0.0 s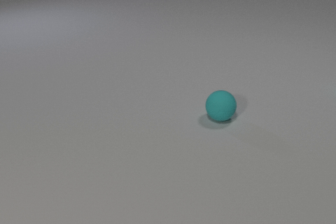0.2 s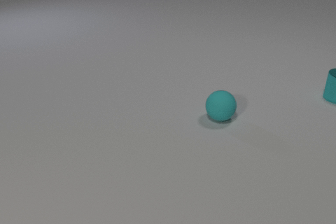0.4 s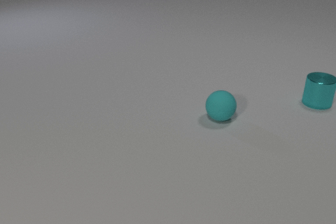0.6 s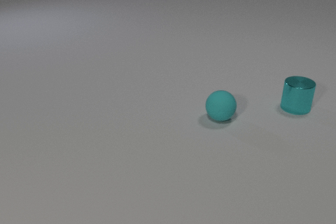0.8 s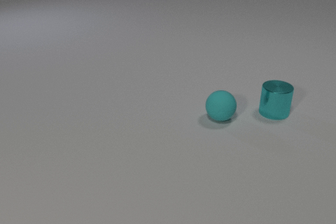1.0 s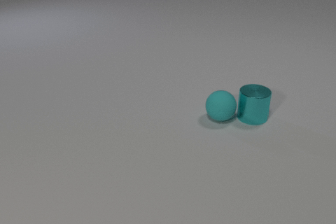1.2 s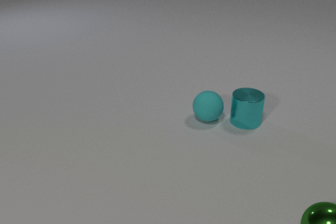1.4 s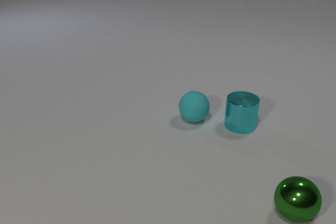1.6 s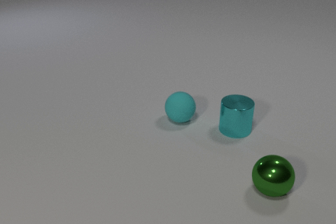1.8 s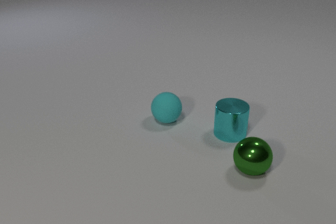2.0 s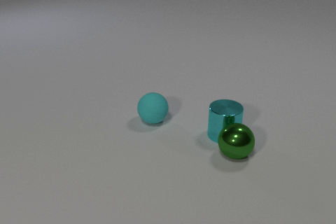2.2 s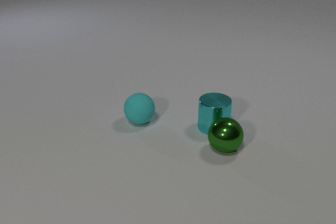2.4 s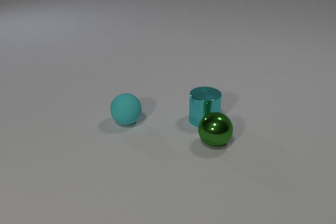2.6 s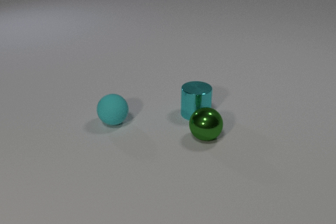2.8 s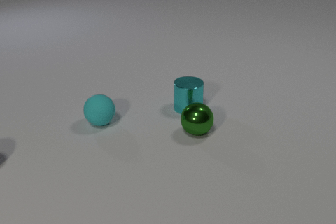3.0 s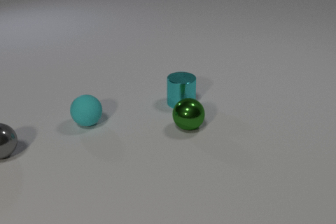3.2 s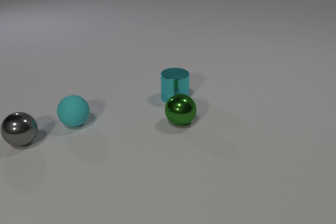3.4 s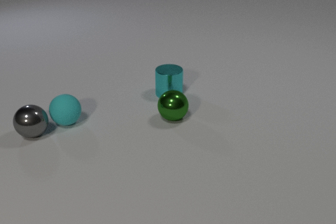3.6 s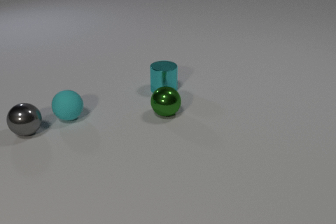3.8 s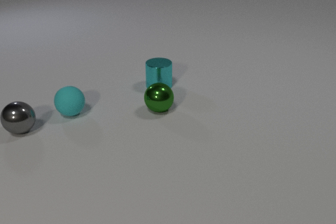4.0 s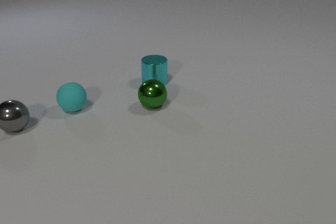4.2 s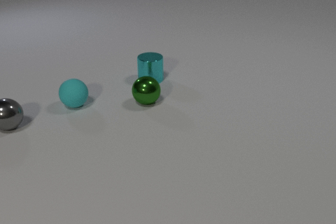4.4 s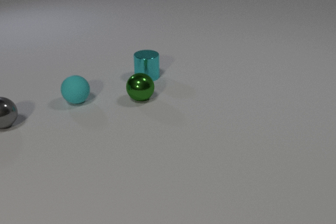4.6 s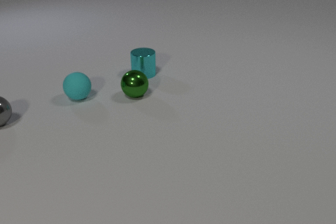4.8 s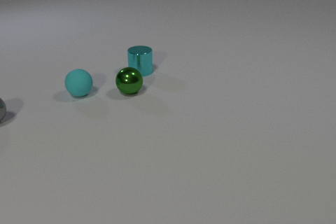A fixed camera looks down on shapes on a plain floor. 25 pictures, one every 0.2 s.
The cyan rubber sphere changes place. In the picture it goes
to the left.
The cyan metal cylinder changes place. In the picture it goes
to the left.
0.0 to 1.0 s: The cyan metal cylinder comes in at the right edge, slides to the left and toward the camera.
1.0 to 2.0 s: The cyan metal cylinder slides toward the camera and to the left. The cyan rubber sphere rolls to the left. The green metal sphere comes in at the bottom edge, rolls away from the camera and to the left. The cyan metal cylinder and the cyan rubber sphere collide. The cyan metal cylinder and the green metal sphere collide.
2.0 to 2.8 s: The cyan metal cylinder slides away from the camera and to the left. The cyan rubber sphere rolls to the left. The green metal sphere rolls to the left and away from the camera.
2.8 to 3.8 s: The cyan metal cylinder slides away from the camera and to the left. The cyan rubber sphere rolls to the left and away from the camera. The green metal sphere rolls away from the camera and to the left. The gray metal sphere comes in at the left edge, rolls away from the camera and to the right. The cyan rubber sphere and the gray metal sphere collide.
3.8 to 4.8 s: The cyan metal cylinder slides away from the camera and to the left. The cyan rubber sphere rolls away from the camera. The green metal sphere rolls away from the camera and to the left. The gray metal sphere rolls away from the camera and to the left.
Are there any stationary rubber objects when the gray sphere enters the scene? no.
What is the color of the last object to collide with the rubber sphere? gray.
What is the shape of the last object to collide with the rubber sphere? sphere.
